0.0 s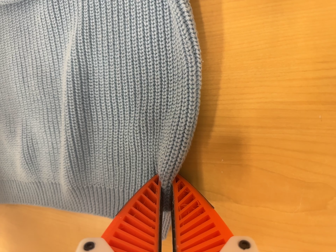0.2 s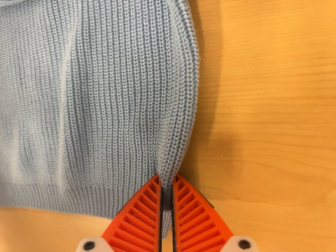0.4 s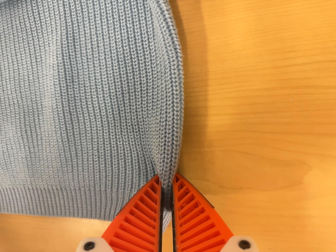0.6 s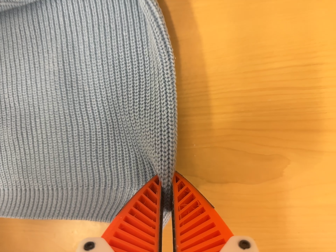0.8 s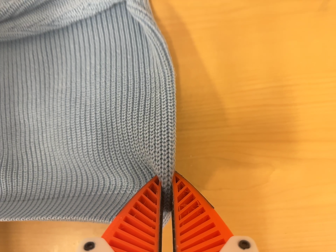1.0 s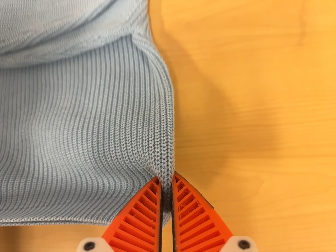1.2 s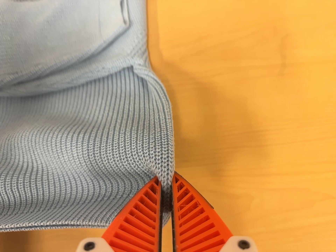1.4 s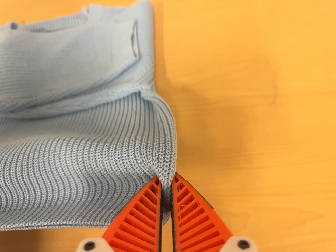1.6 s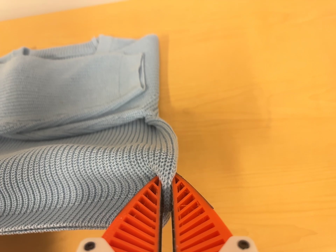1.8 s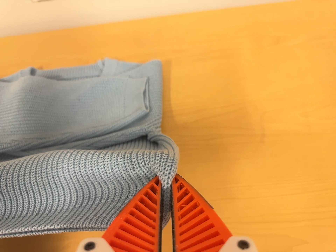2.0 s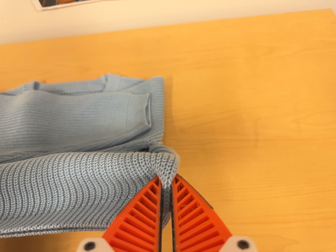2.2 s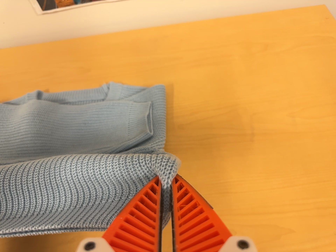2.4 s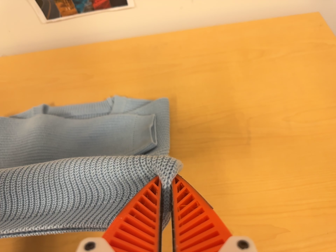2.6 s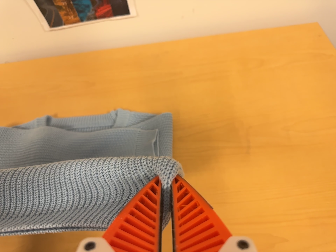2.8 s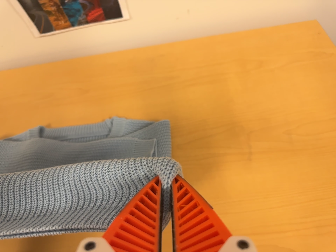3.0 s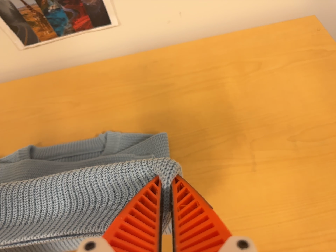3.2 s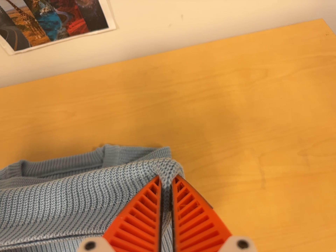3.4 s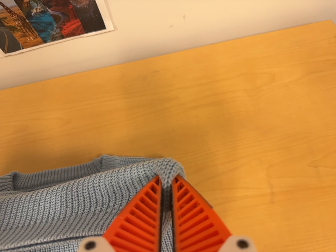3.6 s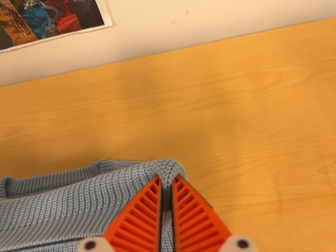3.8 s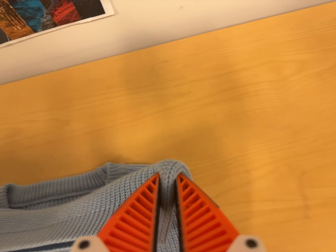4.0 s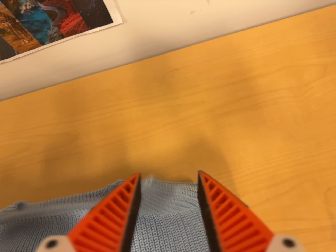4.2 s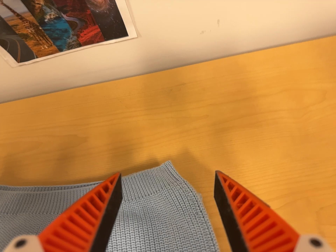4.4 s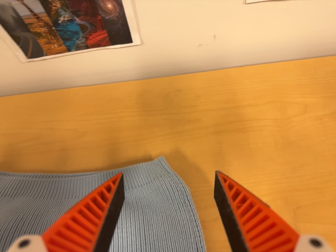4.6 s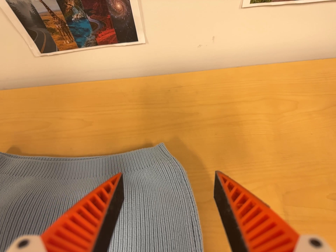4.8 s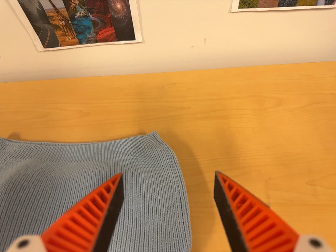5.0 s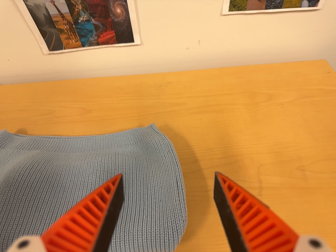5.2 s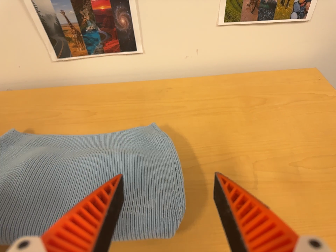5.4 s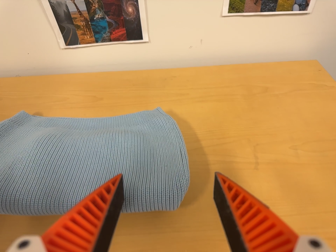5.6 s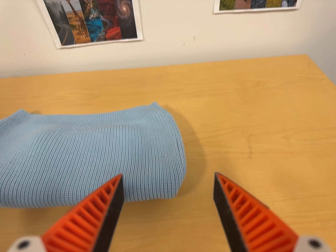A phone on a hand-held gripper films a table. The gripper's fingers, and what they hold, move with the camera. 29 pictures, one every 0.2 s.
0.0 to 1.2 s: The scene slides to the left, as the camera pans about 15 degrees to its right. It travels backward and toward the bottom of its view, about 14 cm, so what stands in front gets smaller. Its aim tips toward the top of its view by about 25 degrees, and the scene shifts downward.
1.2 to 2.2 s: The camera travels backward, about 10 cm, so what stands in front gets smaller. Its aim tips toward the top of its view by about 15 degrees, and the scene shifts downward.
2.2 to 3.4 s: The camera travels toward the top of its view and forward, about 14 cm, so close, fixed things drift downward.
3.4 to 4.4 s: The camera shifts only a little, or ends up much as it began.
4.4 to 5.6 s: The camera travels toward the bottom of its view and backward, about 24 cm. Its aim tips toward the top of its view by about 15 degrees.
The film runs forward here.
